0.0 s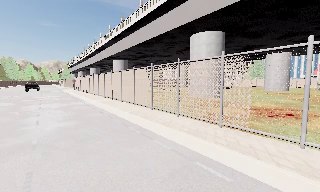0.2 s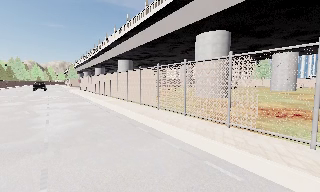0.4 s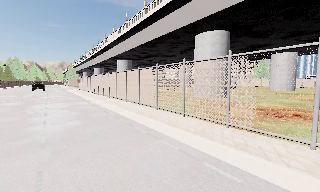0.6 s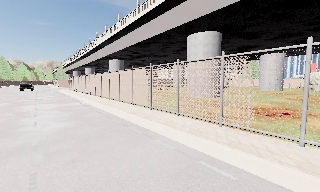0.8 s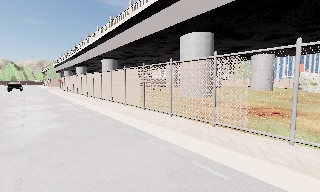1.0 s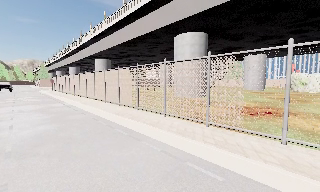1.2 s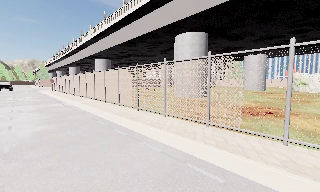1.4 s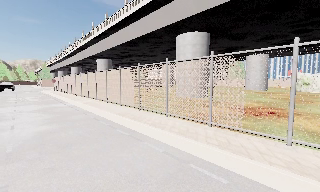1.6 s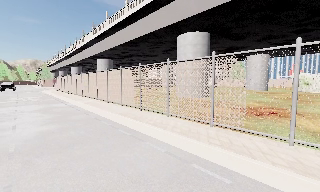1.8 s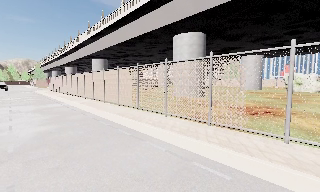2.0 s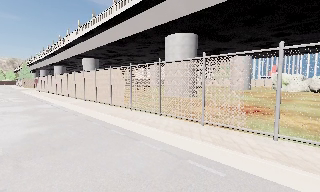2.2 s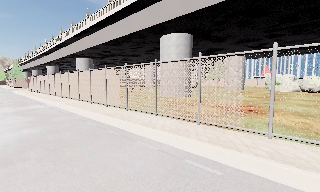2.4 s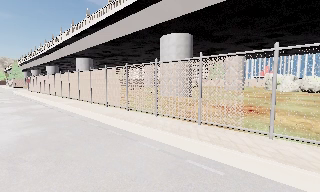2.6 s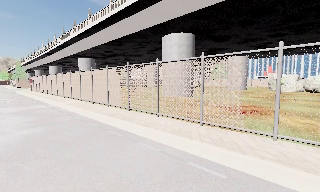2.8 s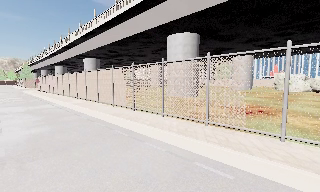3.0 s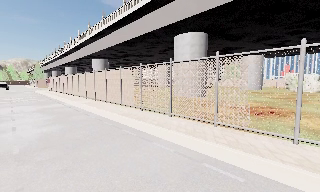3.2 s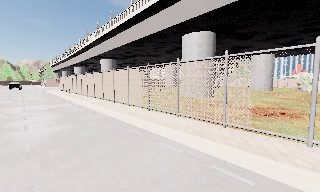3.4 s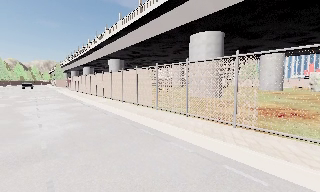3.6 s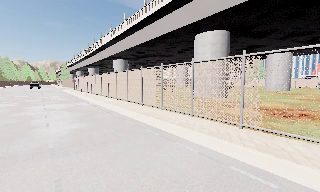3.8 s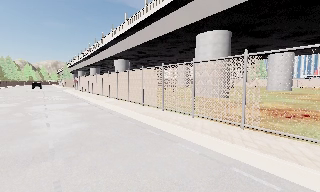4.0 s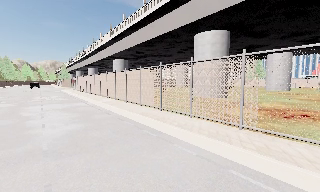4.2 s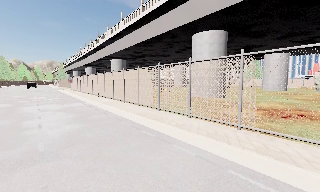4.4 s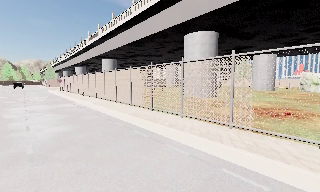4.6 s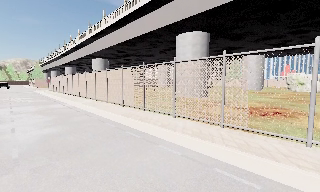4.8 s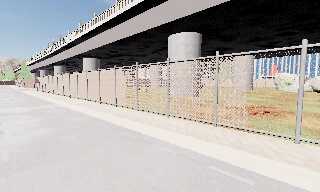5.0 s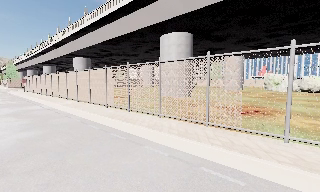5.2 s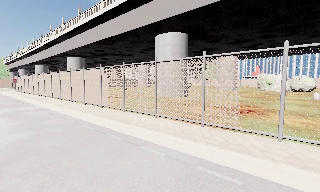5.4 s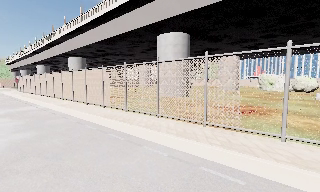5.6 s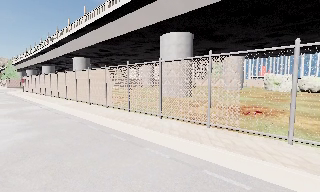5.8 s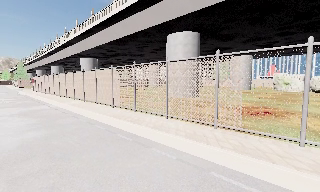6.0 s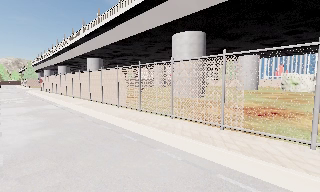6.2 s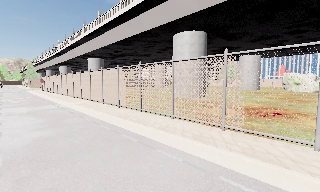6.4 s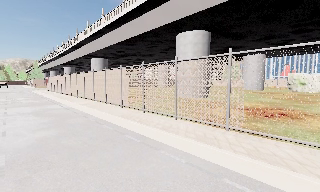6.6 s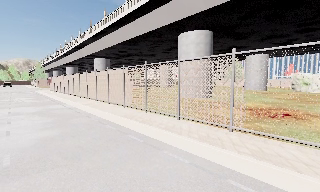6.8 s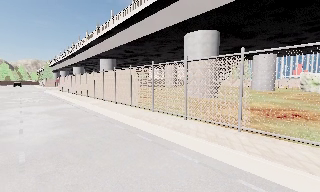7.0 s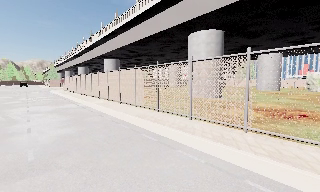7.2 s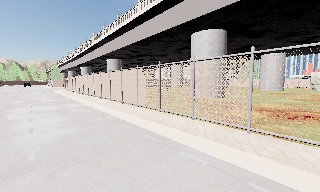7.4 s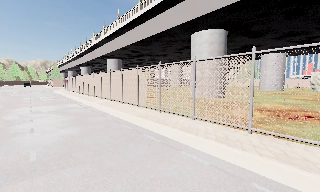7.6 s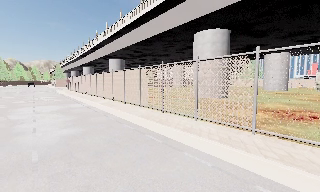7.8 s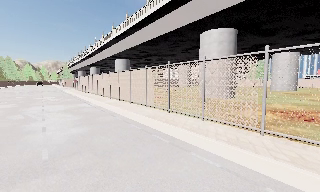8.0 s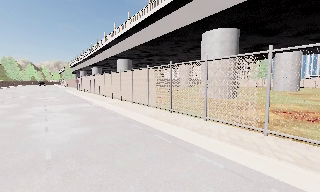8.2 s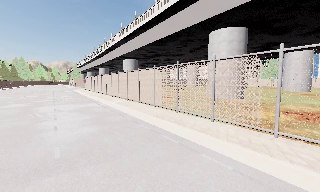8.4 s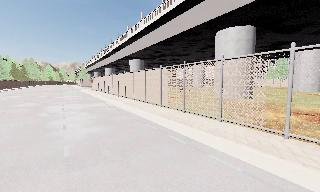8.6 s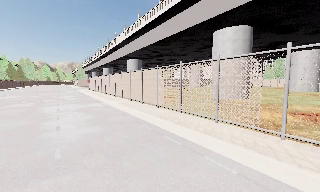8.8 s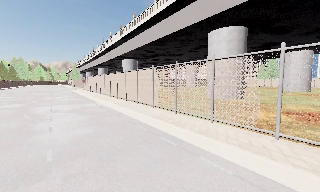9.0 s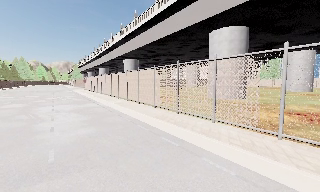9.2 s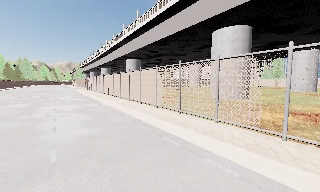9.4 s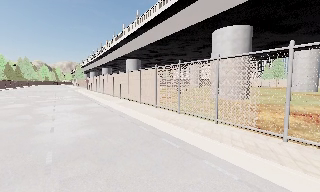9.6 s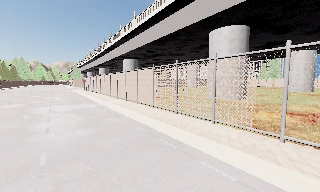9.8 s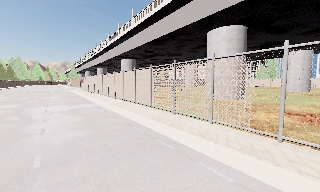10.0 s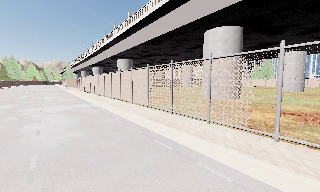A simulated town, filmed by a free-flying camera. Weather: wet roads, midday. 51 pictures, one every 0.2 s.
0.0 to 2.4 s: The camera pans to its right, which is clockwise from overhead, by about 10 degrees. It travels to its left, about 0.5 m.
2.4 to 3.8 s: The camera pans to its left, which is counterclockwise from overhead, by about 10 degrees.
3.8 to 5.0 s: The camera swings to its right by about 10 degrees, and the scene slides to the left.
5.0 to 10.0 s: The camera swings to its left by about 15 degrees, and the scene slides to the right. It travels forward, about 1 m, so what stands in front looms larger.
The film runs forward here.
